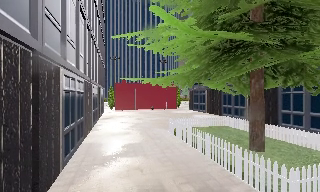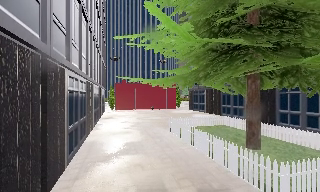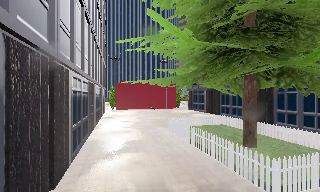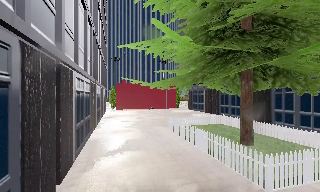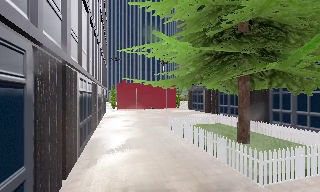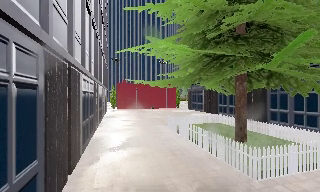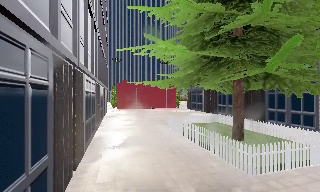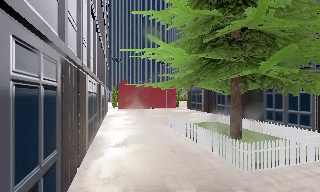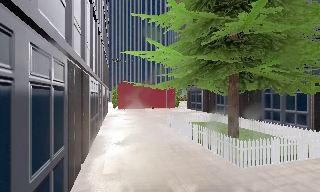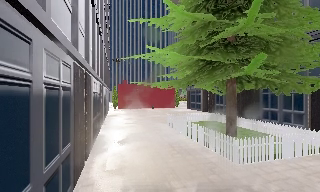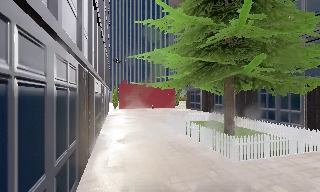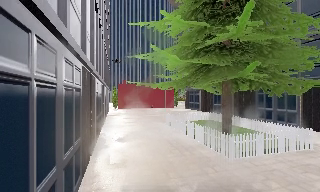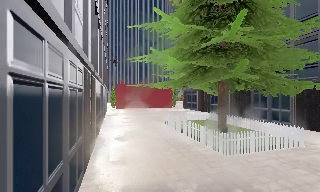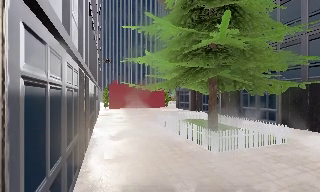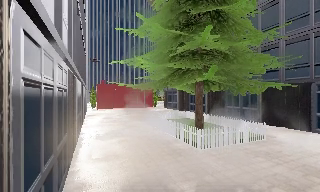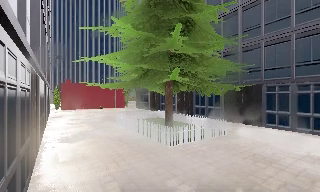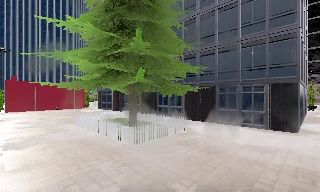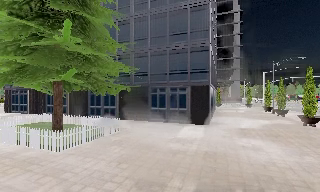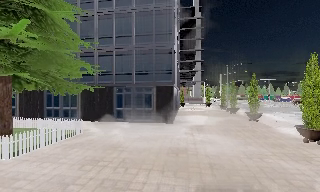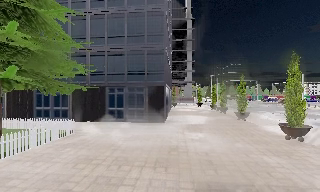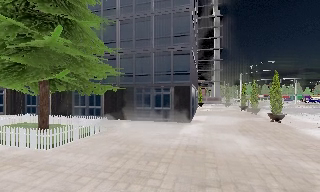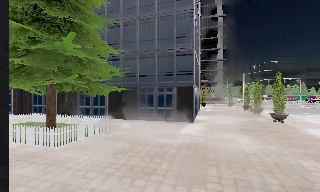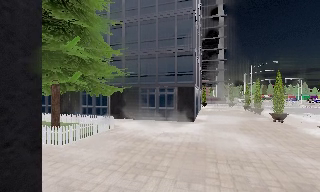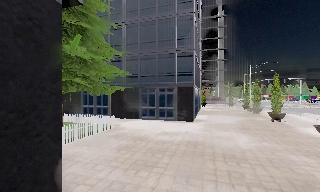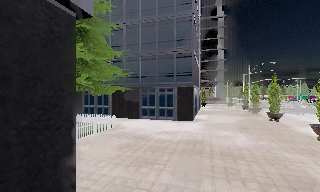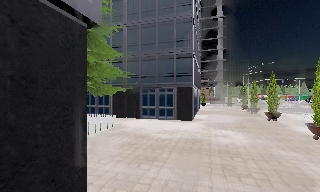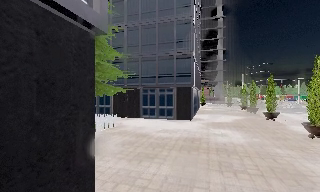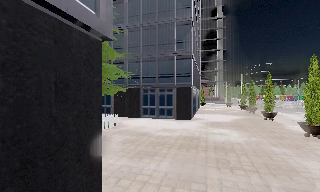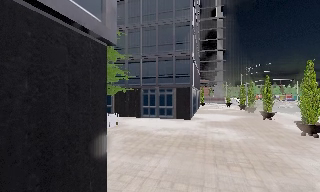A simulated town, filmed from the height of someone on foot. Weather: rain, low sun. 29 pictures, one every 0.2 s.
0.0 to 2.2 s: The camera travels backward, about 3 m, so what stands in front gets smaller.
2.2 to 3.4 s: The camera pans to its right, which is clockwise from overhead, by about 55 degrees. It travels backward, about 1.5 m.
3.4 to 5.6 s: The camera travels backward, about 3 m, so what stands in front gets smaller.
The film runs backward here.
